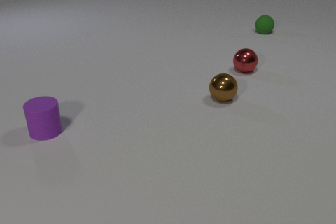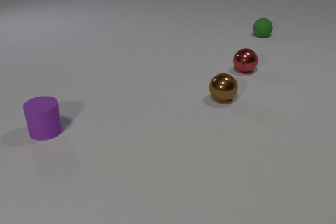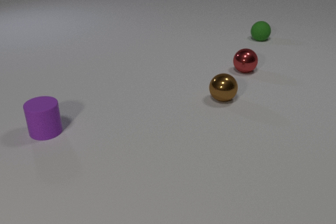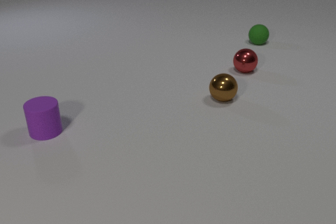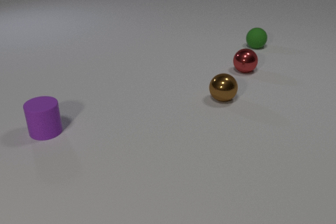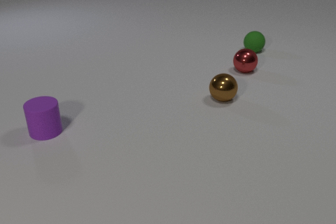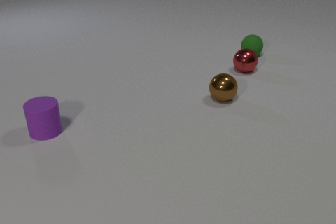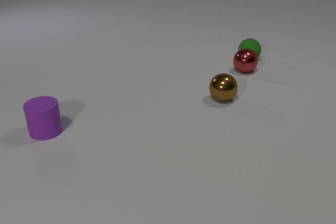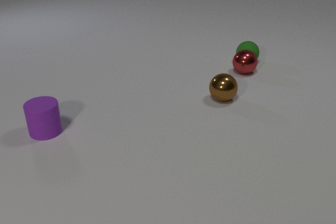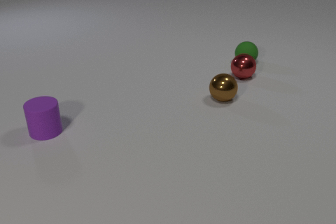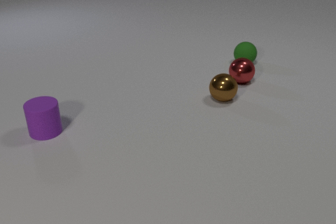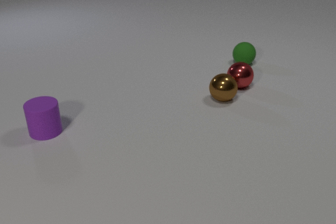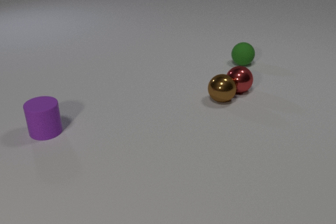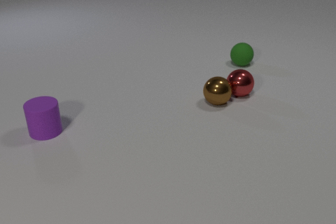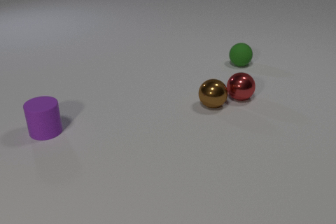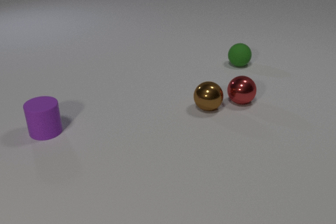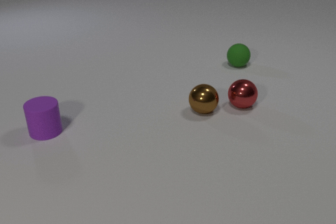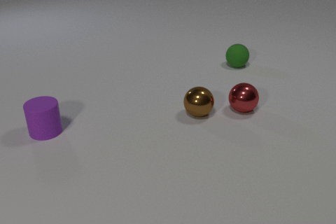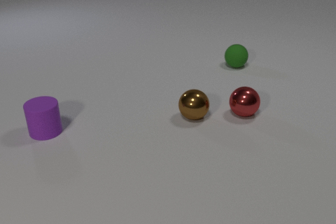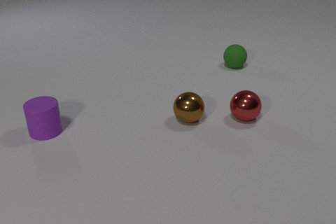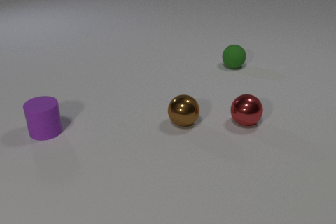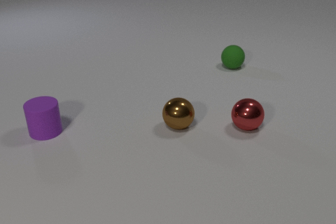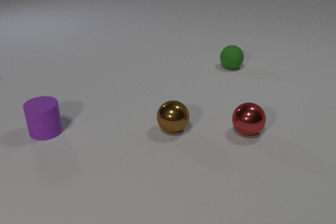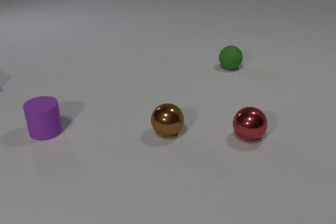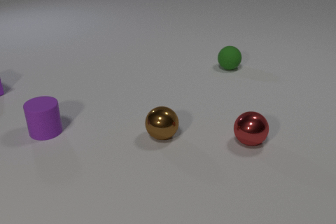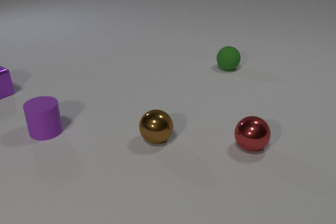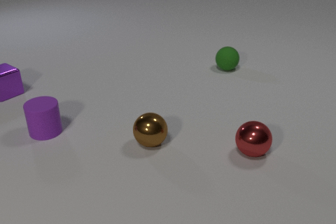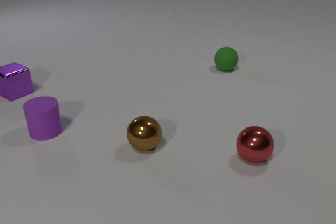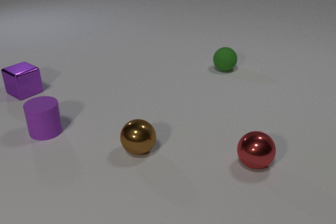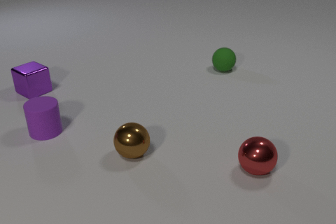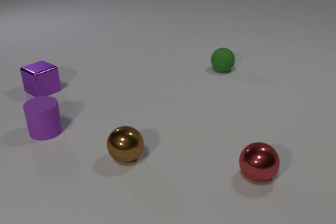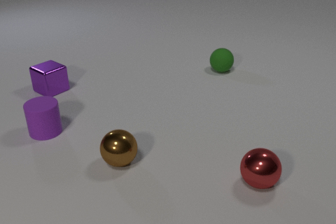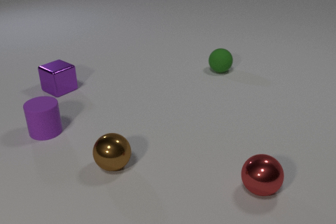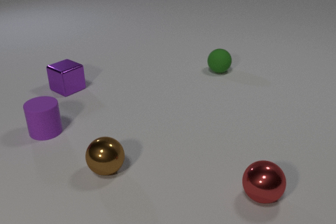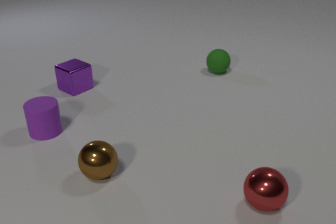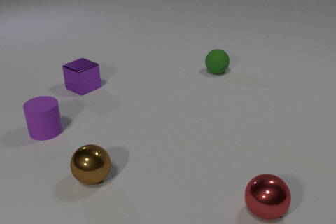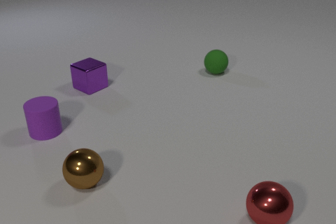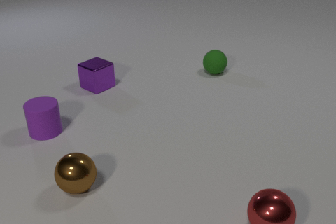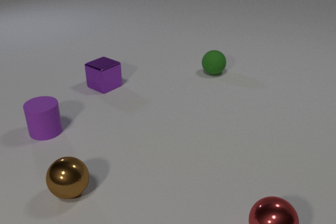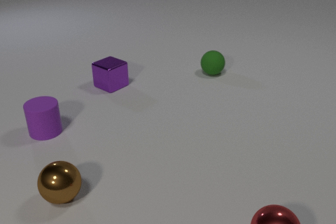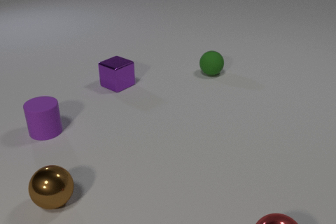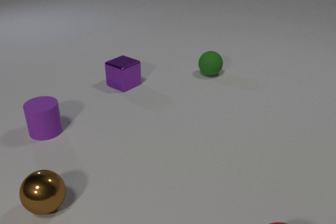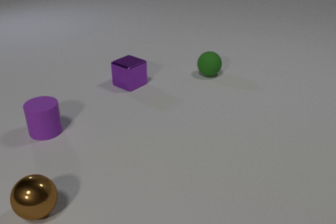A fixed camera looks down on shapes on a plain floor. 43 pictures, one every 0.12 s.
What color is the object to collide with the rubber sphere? red.
How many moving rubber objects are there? 1.
Are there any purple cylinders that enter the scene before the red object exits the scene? no.
0.00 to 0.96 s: The green rubber sphere rolls toward the camera. The green rubber sphere and the red metal sphere collide.
0.96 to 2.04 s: The green rubber sphere rolls toward the camera and to the left. The red metal sphere rolls toward the camera. The brown metal sphere rolls toward the camera and to the left. The red metal sphere and the brown metal sphere collide.
2.04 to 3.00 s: The green rubber sphere rolls to the left and toward the camera. The red metal sphere rolls toward the camera. The purple metal cube comes in at the left edge, slides to the right. The brown metal sphere rolls toward the camera and to the left.
3.00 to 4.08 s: The green rubber sphere rolls to the left and toward the camera. The red metal sphere rolls toward the camera. The purple metal cube slides to the right. The brown metal sphere rolls to the left and toward the camera.
4.08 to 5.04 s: The green rubber sphere rolls to the left and toward the camera. The red metal sphere rolls toward the camera, leaves at the bottom edge. The purple metal cube slides to the right. The brown metal sphere rolls to the left and toward the camera.
